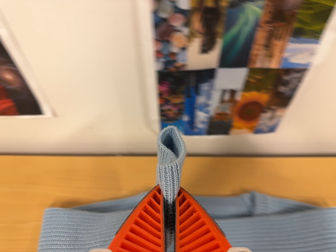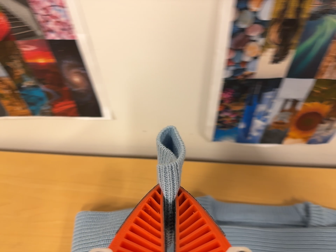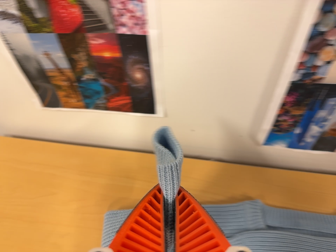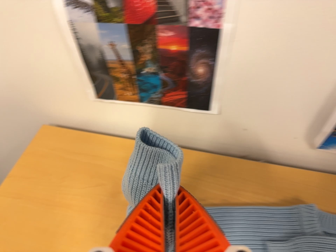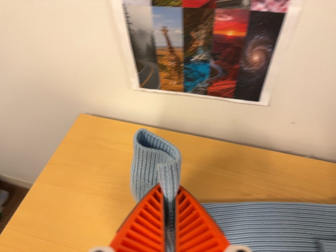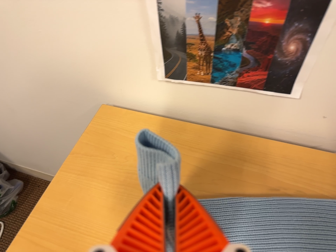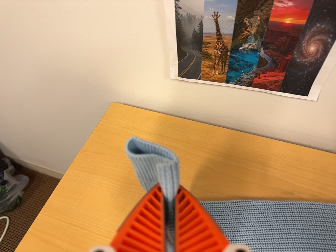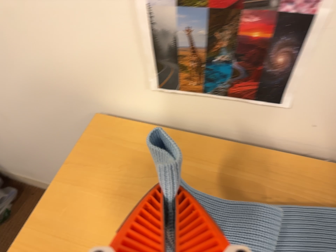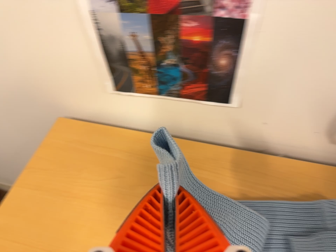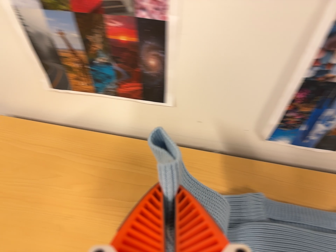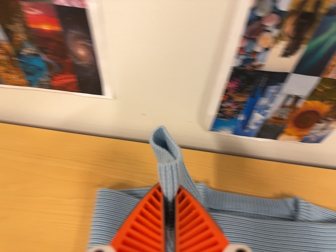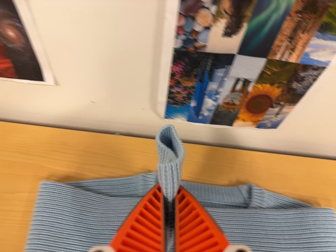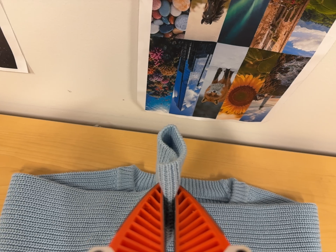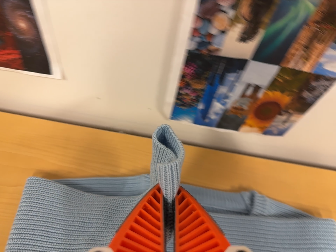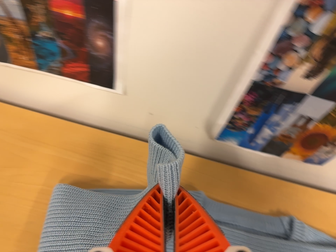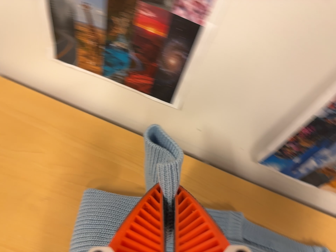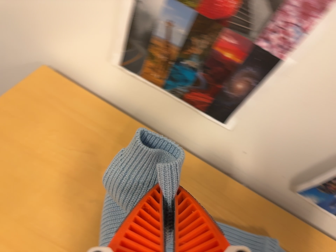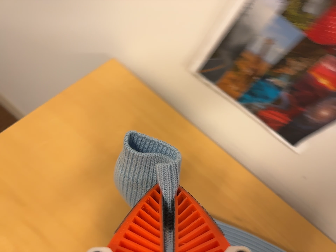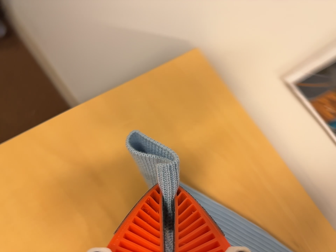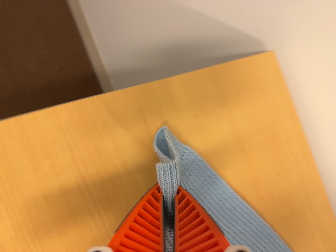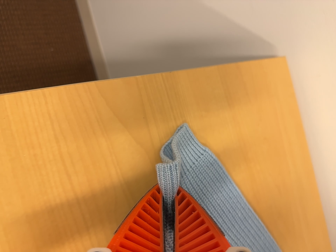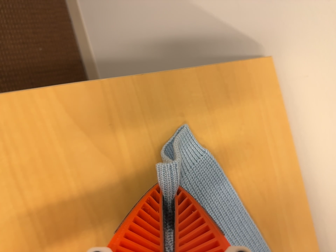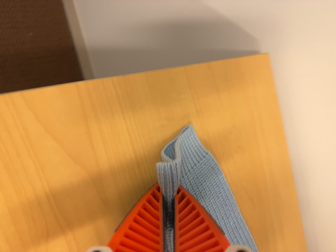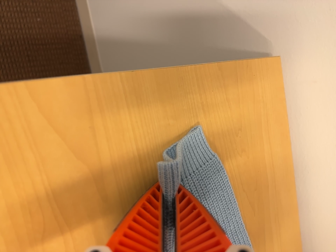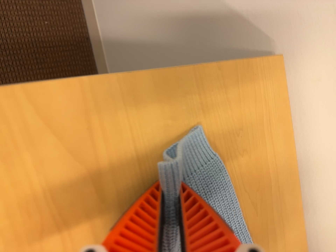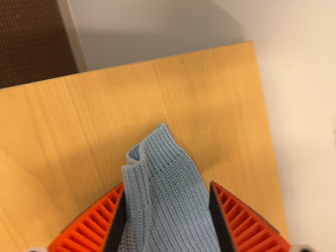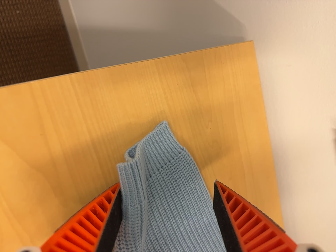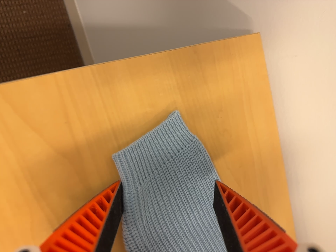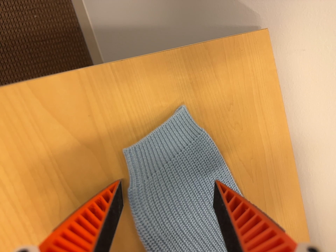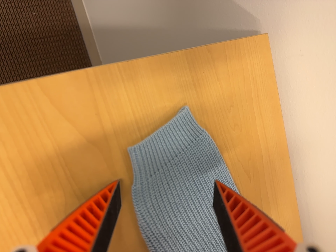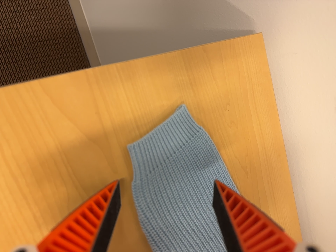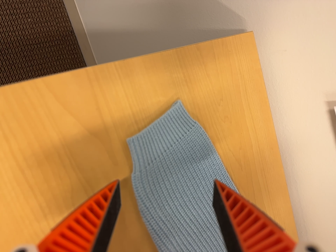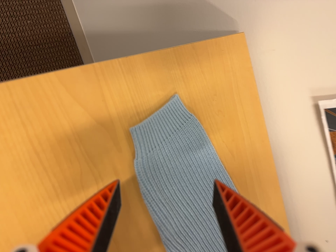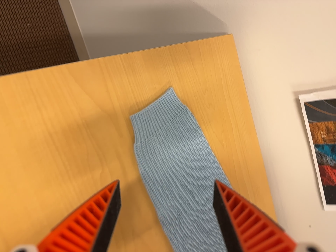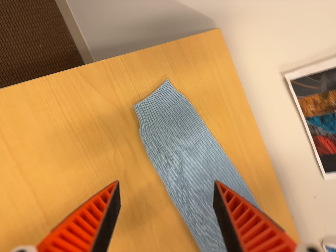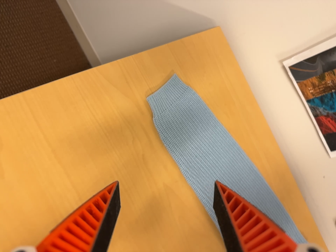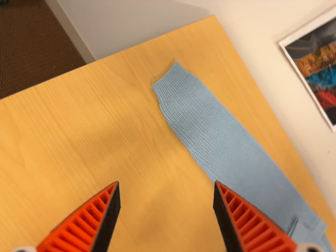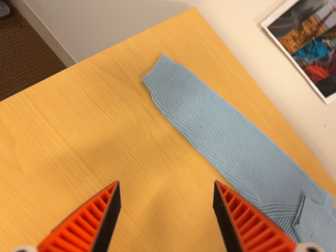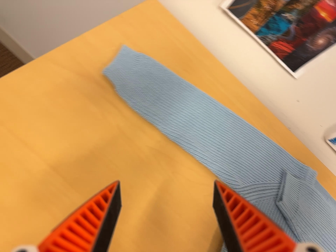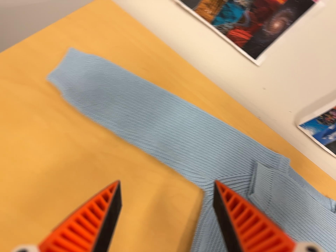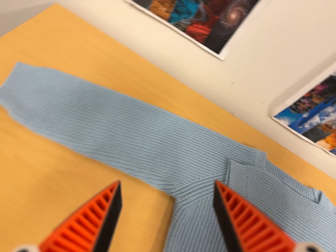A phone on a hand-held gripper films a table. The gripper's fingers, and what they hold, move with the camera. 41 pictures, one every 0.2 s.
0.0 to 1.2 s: The camera pans to its left by about 15 degrees. It travels to its left, about 28 cm, so close, fixed things drift to the right. It rolls about its line of sight by about 15 degrees, and the scene rotates clockwise.
1.2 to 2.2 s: The camera swings to its right by about 20 degrees, and the scene slides to the left. It travels to its right, about 26 cm, so close, fixed things drift to the left.
2.2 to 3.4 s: The camera travels to its left, about 34 cm, so close, fixed things drift to the right. It rolls about its line of sight by about 35 degrees, and the scene rotates clockwise.
3.4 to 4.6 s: The camera travels to its left and forward, about 22 cm, so close, fixed things drift to the right. Its aim tips toward the bottom of its view by about 10 degrees. It rolls about its line of sight by about 40 degrees, and the scene rotates clockwise.
4.6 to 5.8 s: The camera shifts only a little, or ends up much as it began.
5.8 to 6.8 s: The camera travels backward and toward the bottom of its view, about 16 cm, so what stands in front gets smaller. It rolls about its line of sight by about 10 degrees, and the scene rotates counterclockwise.
6.8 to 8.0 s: The camera travels to its right and toward the bottom of its view, about 18 cm, so close, fixed things drift to the left. It rolls about its line of sight by about 35 degrees, and the scene rotates counterclockwise.
The film runs backward here.
